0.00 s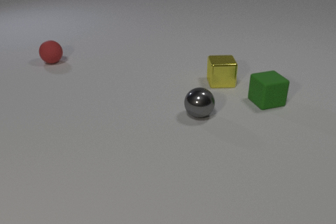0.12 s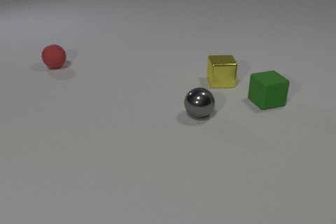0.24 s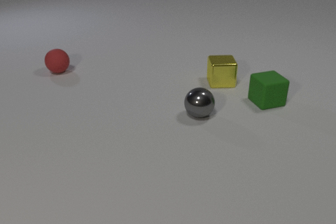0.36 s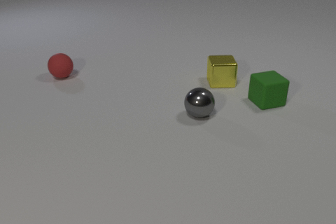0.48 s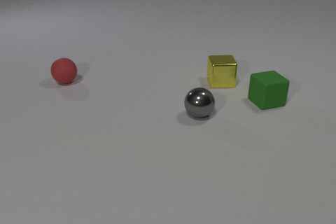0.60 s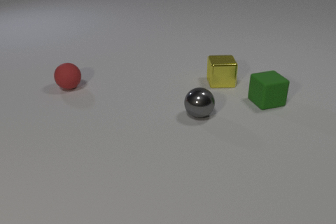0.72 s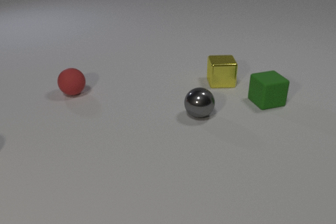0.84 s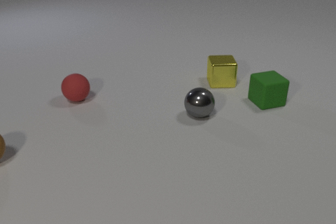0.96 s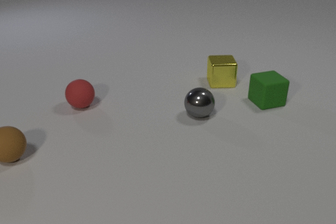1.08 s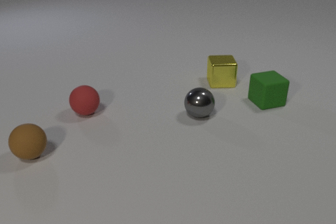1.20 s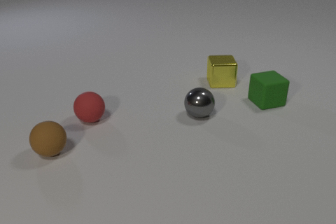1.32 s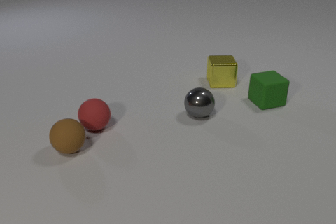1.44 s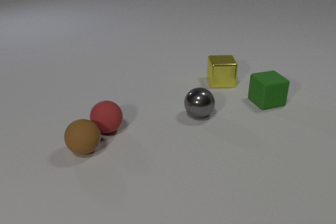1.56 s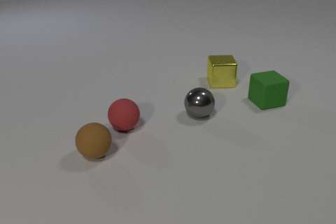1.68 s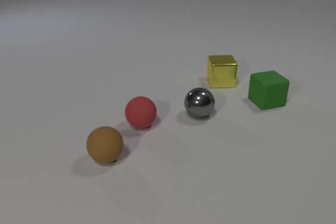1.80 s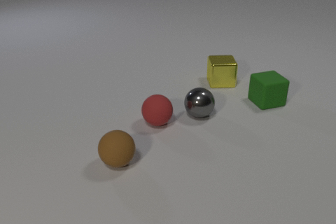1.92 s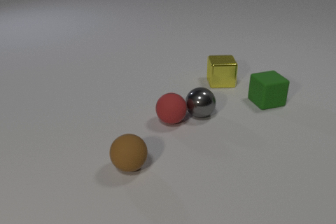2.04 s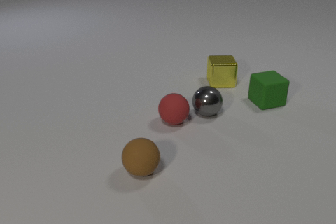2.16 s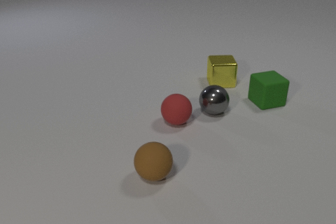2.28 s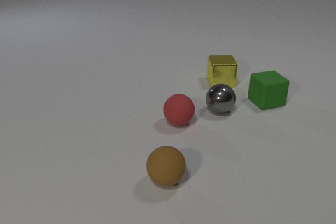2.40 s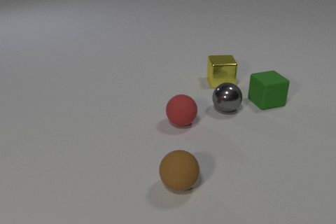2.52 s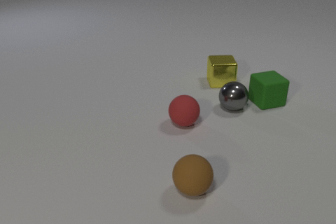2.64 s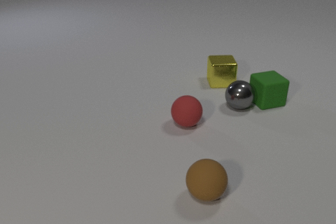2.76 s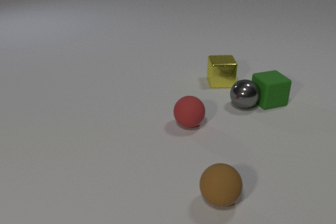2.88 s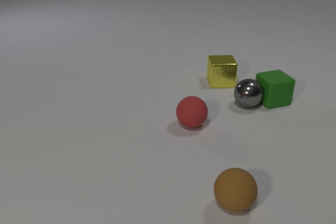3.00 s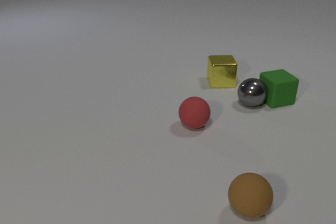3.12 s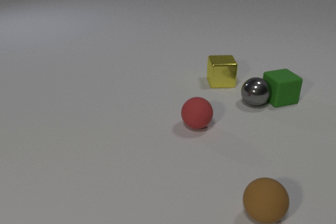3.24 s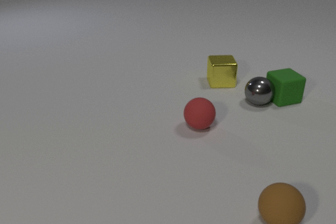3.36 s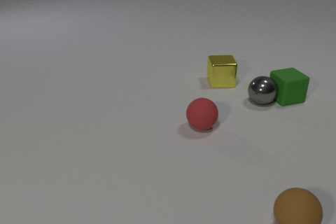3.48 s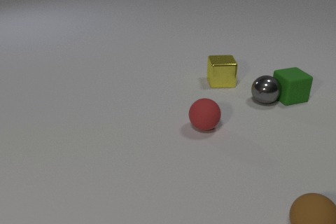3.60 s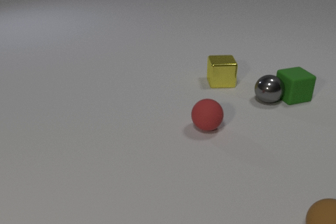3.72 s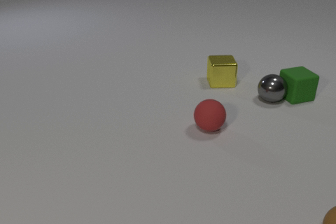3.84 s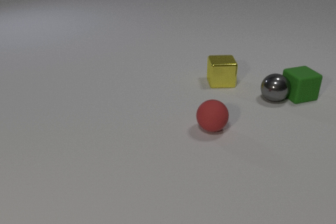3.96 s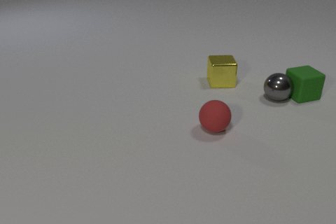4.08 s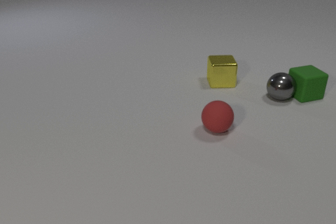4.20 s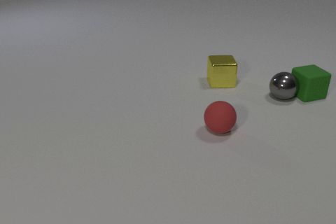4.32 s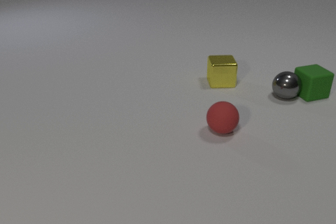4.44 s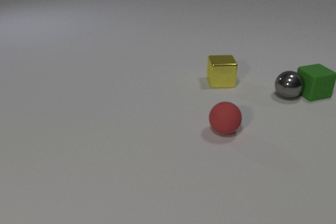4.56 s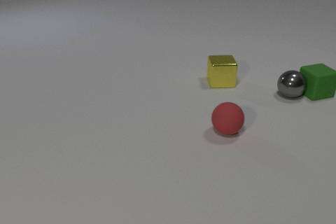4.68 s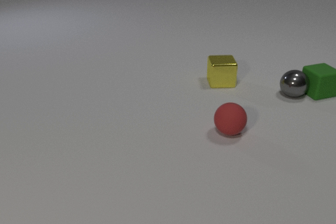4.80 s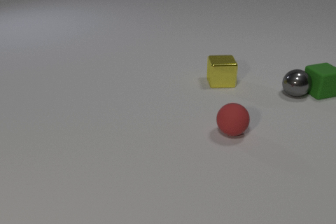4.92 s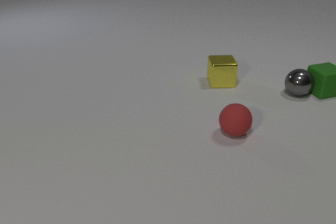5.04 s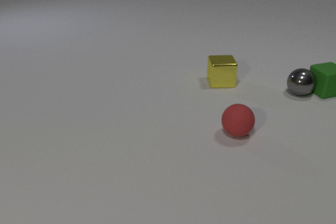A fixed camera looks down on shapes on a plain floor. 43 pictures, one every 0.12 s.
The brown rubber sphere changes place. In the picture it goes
to the right.
0.00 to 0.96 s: The brown rubber sphere comes in at the left edge, rolls to the right. The red rubber sphere rolls toward the camera.
0.96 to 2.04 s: The brown rubber sphere rolls to the right and toward the camera. The red rubber sphere rolls to the right and toward the camera. The gray metal sphere rolls to the right. The brown rubber sphere and the red rubber sphere collide. The red rubber sphere and the gray metal sphere collide.
2.04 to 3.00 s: The brown rubber sphere rolls to the right and toward the camera. The red rubber sphere rolls to the right. The gray metal sphere rolls to the right and away from the camera. The green rubber cube slides to the right and away from the camera. The gray metal sphere and the green rubber cube collide.
3.00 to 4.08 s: The brown rubber sphere rolls to the right, leaves at the right edge. The red rubber sphere rolls to the right. The gray metal sphere rolls to the right and away from the camera. The green rubber cube slides to the right and away from the camera.
4.08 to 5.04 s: The red rubber sphere rolls to the right. The gray metal sphere rolls to the right and away from the camera. The green rubber cube slides to the right and away from the camera.
Are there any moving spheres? yes.
What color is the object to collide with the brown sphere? red.
Are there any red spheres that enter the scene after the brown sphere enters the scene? no.
